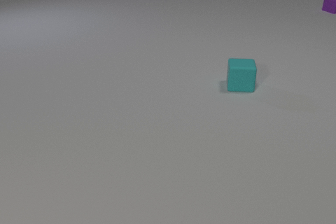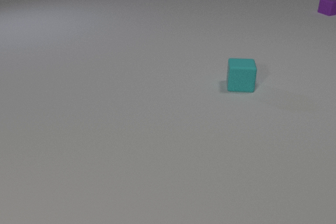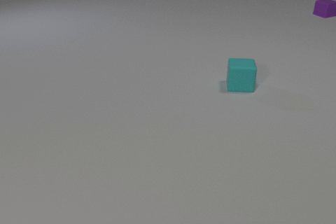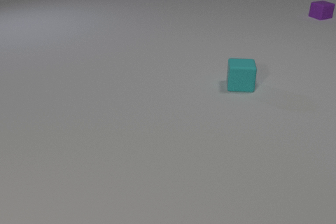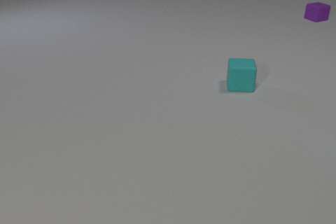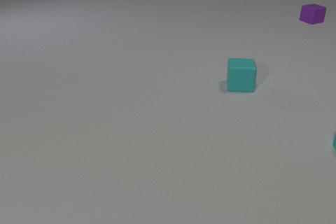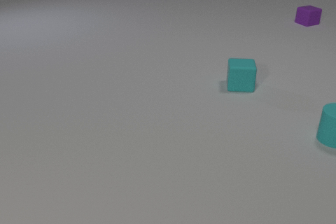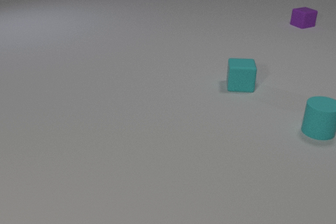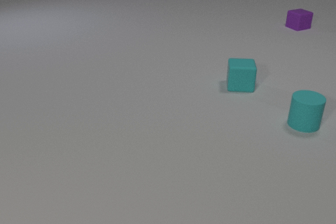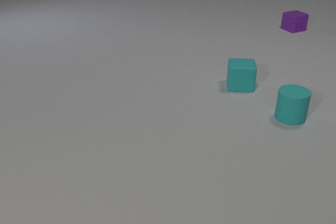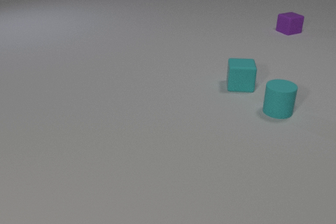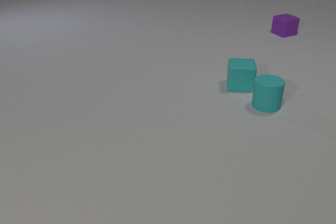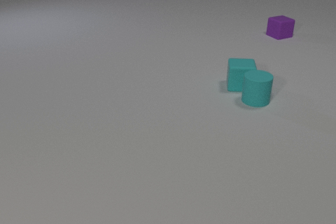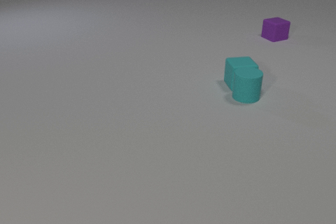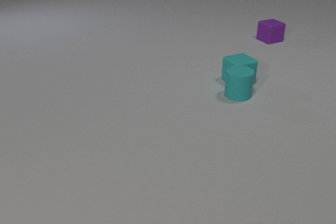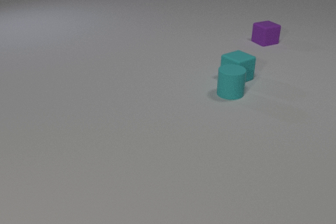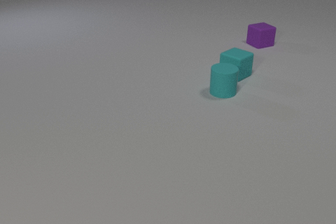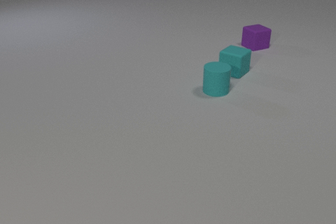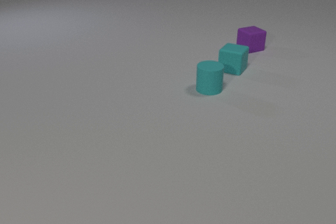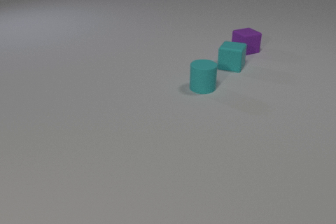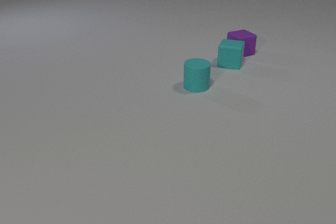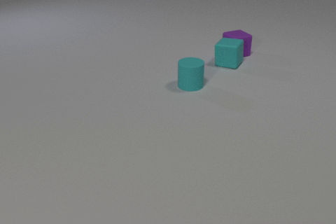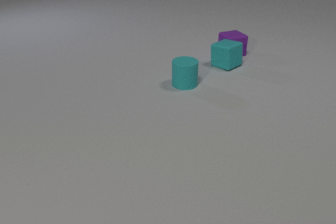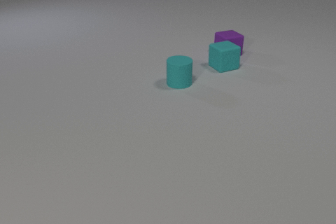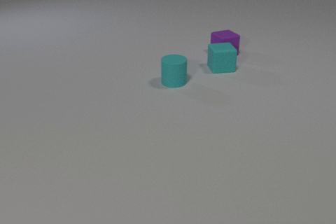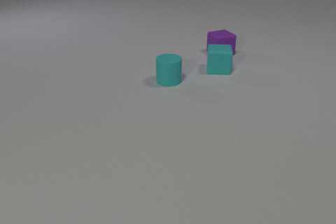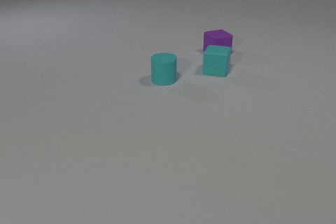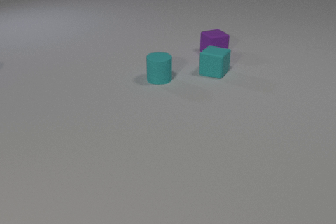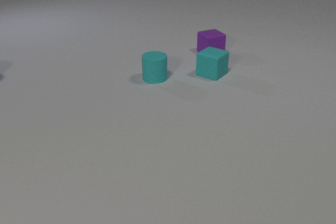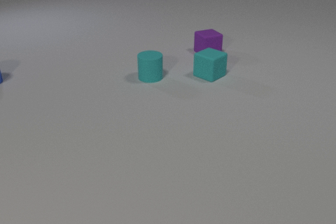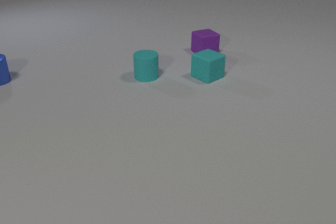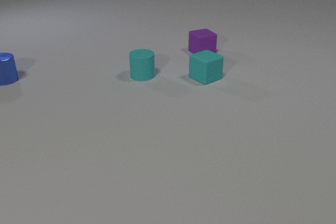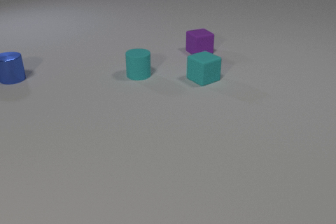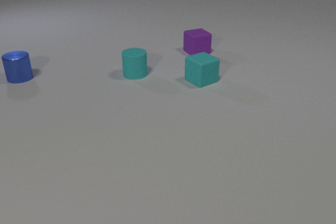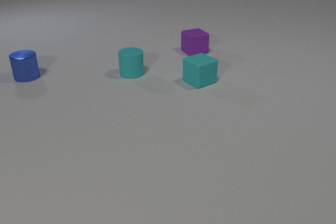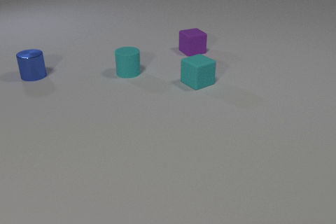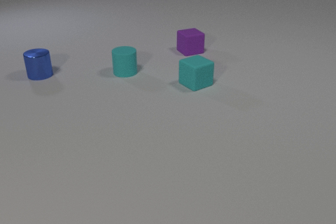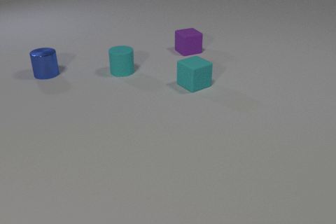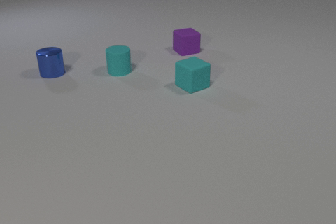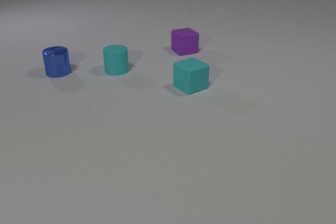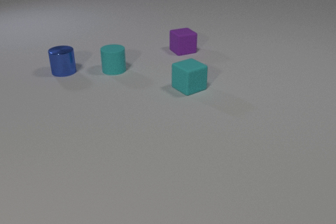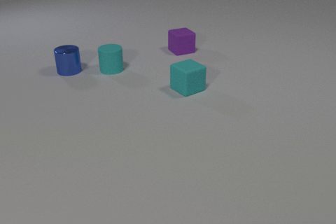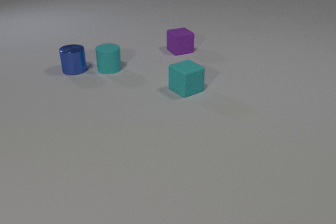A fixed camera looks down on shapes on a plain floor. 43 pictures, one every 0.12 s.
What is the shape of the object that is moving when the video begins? cube.
Are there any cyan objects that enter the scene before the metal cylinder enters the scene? yes.
How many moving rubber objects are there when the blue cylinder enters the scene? 3.
0.00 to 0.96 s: The cyan rubber cylinder comes in at the right edge, slides to the left and away from the camera. The purple rubber cube slides toward the camera and to the left.
0.96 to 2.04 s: The cyan rubber cylinder slides to the left and away from the camera. The cyan rubber cube slides away from the camera, spins counterclockwise seen from above by about 60 degrees, its near face sliding to the right. The purple rubber cube slides toward the camera and to the left. The cyan rubber cylinder and the cyan rubber cube collide.
2.04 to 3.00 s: The cyan rubber cylinder slides to the left. The cyan rubber cube slides to the left, spins clockwise seen from above by about 60 degrees, its near face sliding to the left. The purple rubber cube slides to the left and toward the camera. The cyan rubber cube and the purple rubber cube collide.
3.00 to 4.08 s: The cyan rubber cylinder slides to the left and away from the camera. The cyan rubber cube slides toward the camera and to the left, spins so that its near face slides to the left, clockwise seen from above. The purple rubber cube slides to the left. The blue metal cylinder comes in at the left edge, slides to the right.
4.08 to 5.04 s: The cyan rubber cylinder slides to the left and away from the camera. The cyan rubber cube slides toward the camera and to the left. The purple rubber cube slides to the left. The blue metal cylinder slides to the right.
